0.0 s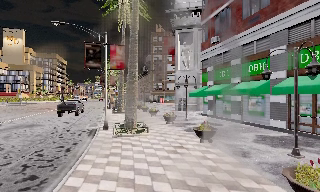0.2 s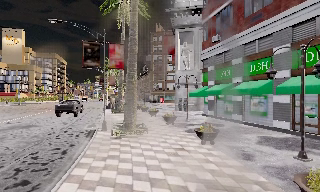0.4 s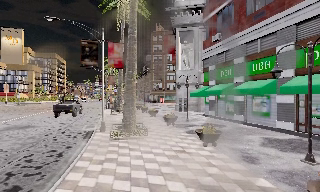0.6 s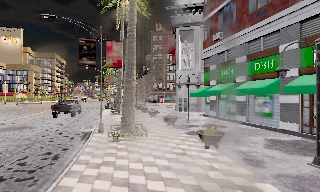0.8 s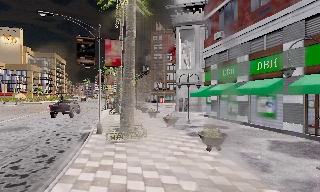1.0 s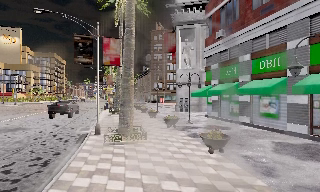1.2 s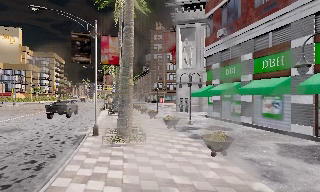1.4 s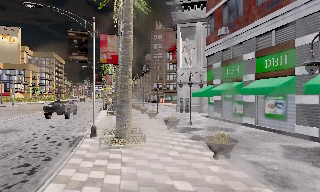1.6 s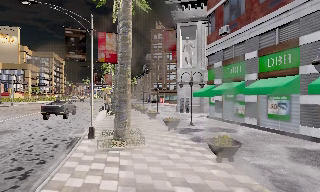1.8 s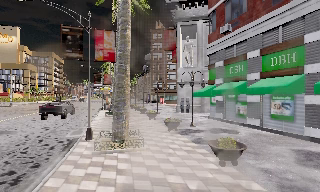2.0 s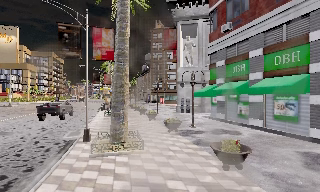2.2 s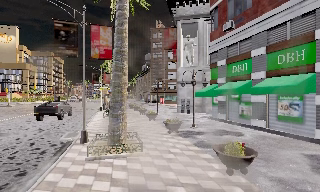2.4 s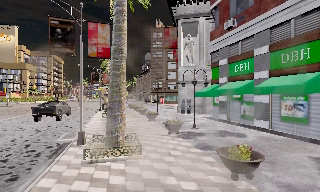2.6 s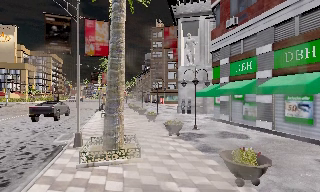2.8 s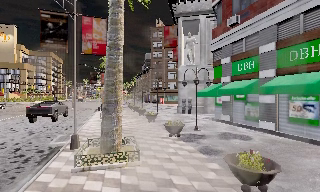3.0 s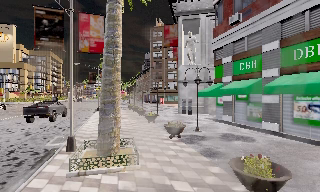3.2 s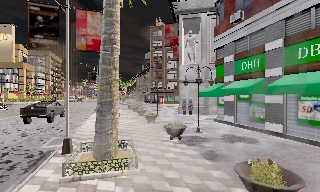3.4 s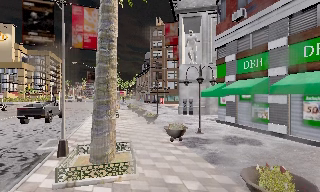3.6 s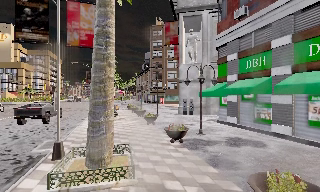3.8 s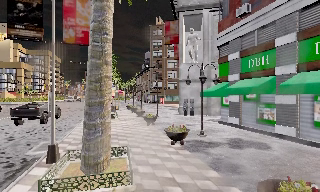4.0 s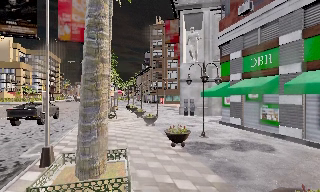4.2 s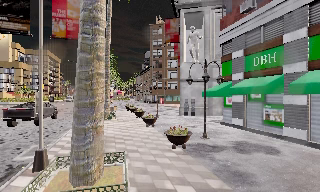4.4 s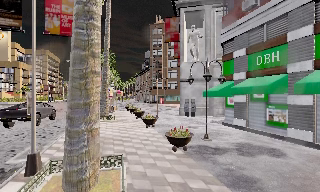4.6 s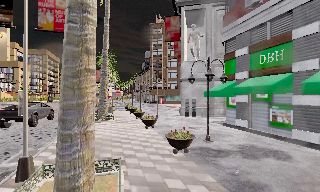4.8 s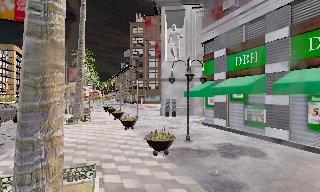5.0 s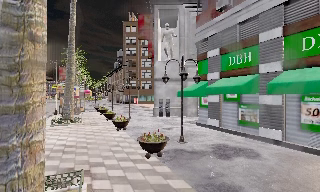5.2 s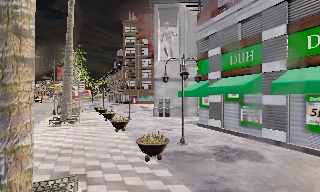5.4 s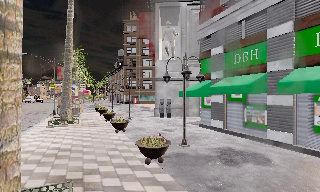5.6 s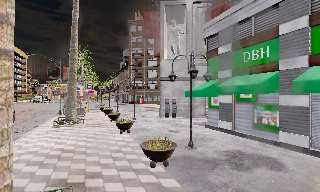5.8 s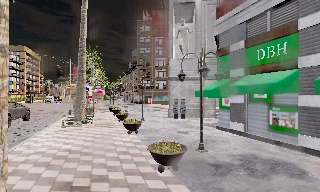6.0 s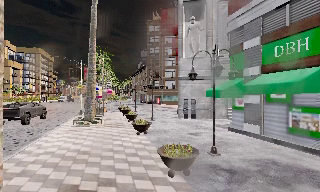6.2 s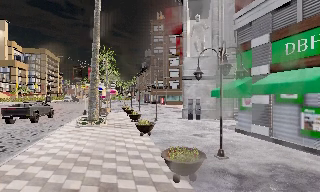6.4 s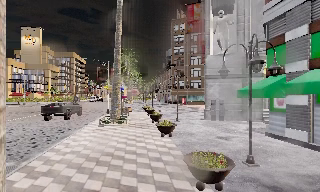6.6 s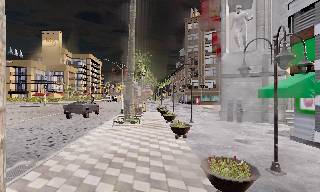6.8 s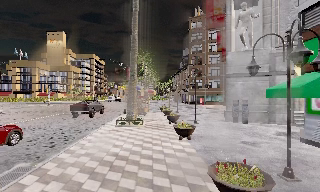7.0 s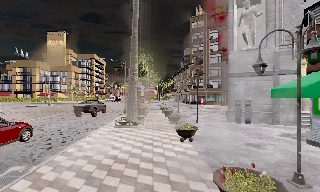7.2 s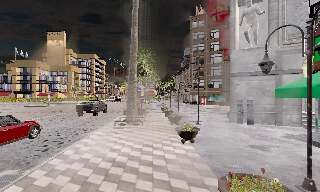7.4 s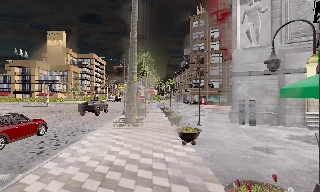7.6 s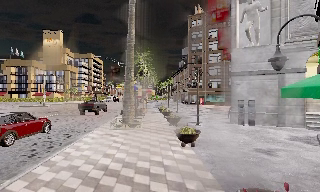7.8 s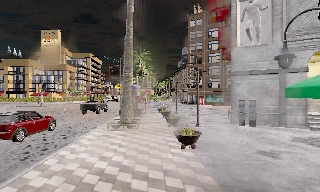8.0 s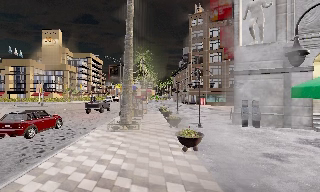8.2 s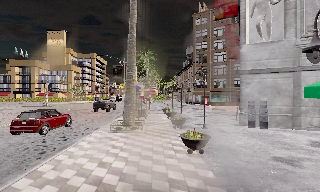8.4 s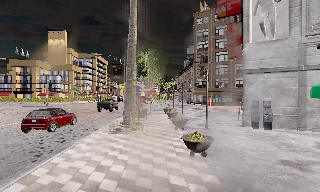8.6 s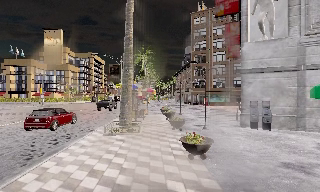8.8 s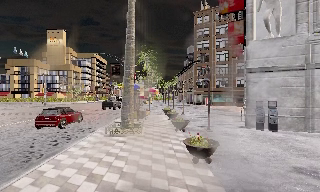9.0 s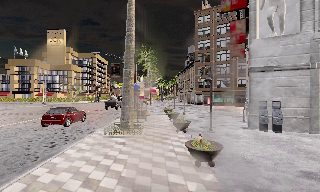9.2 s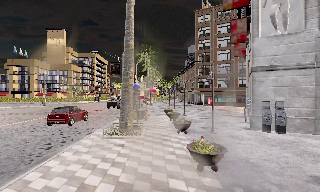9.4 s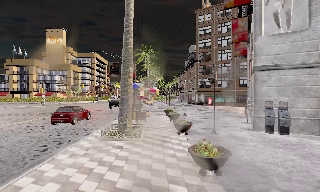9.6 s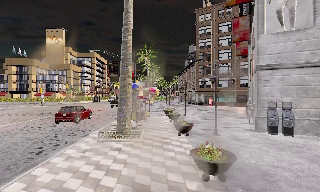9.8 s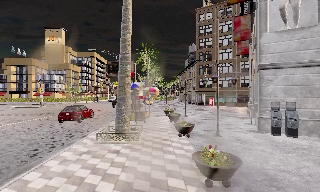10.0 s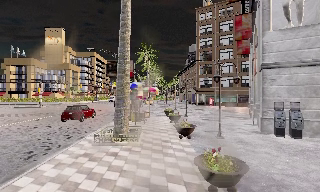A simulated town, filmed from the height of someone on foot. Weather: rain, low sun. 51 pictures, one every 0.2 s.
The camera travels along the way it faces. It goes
forward.
0.0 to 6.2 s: The camera travels forward, about 10 m, so what stands in front looms larger.
6.2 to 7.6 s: The camera swings to its left by about 15 degrees, and the scene slides to the right. It travels forward, about 2 m, so what stands in front looms larger.
7.6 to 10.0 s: The camera travels forward, about 4 m, so what stands in front looms larger.
The film runs forward here.
